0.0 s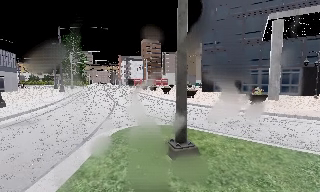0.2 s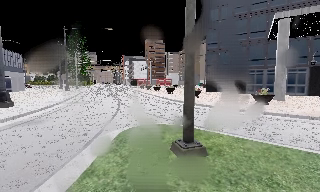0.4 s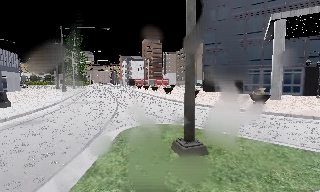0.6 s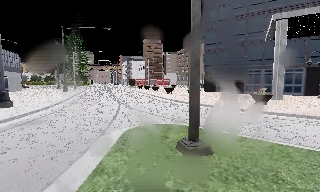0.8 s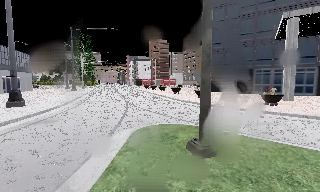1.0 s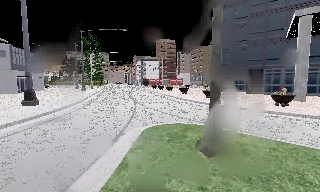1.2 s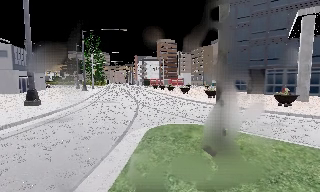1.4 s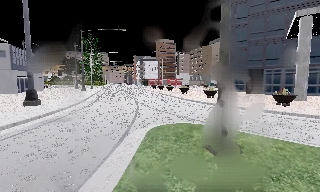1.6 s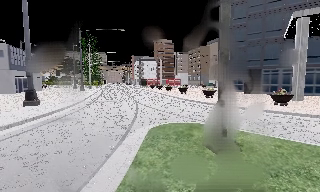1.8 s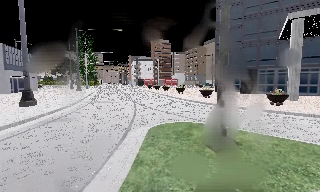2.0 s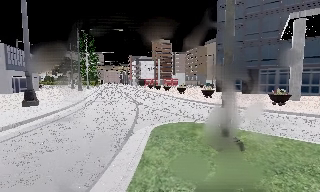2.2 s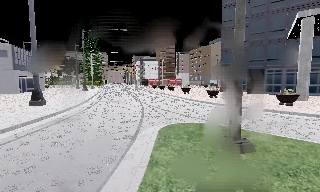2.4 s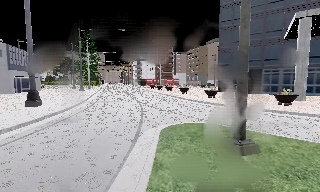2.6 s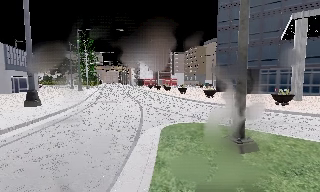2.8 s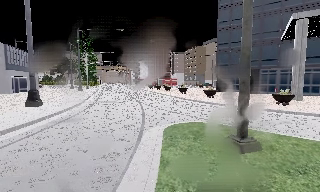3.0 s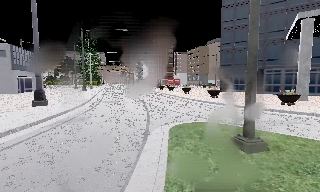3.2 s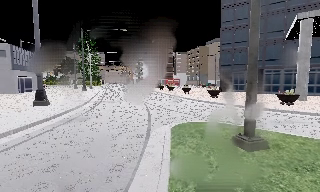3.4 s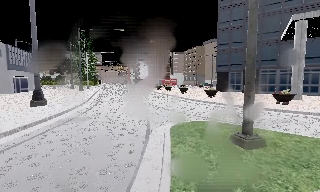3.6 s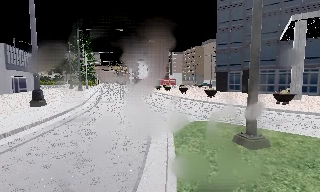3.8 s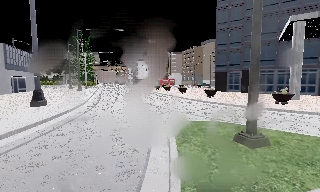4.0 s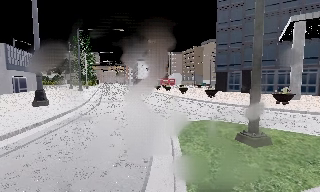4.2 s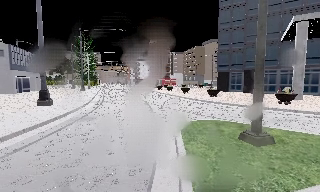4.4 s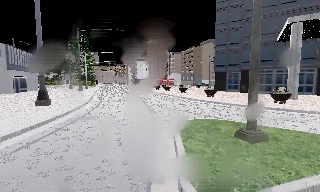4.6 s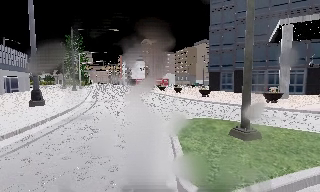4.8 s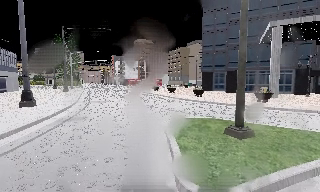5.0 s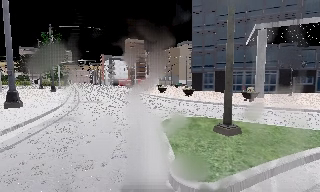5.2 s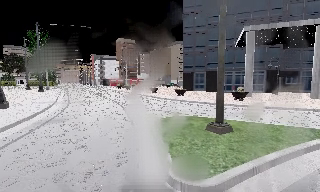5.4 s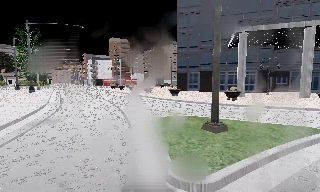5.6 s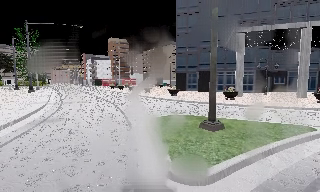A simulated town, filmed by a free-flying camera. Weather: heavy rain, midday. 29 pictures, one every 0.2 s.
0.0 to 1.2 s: The camera travels to its left, about 0.5 m, so close, fixed things drift to the right.
1.2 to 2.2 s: The camera shifts only a little, or ends up much as it began.
2.2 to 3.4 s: The camera travels to its left, about 0.5 m.
3.4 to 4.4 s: The camera shifts only a little, or ends up much as it began.
4.4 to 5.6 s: The scene slides to the left, as the camera pans about 15 degrees to its right.
The film runs forward here.
